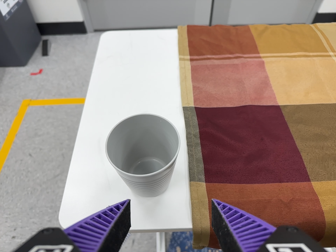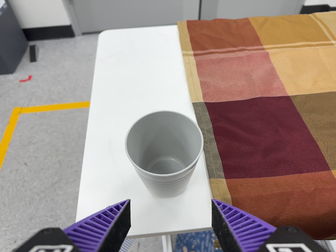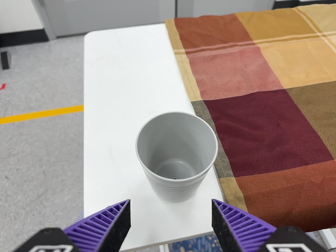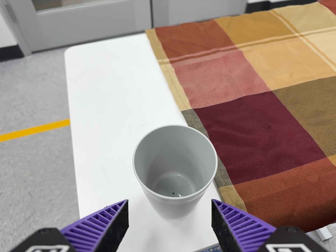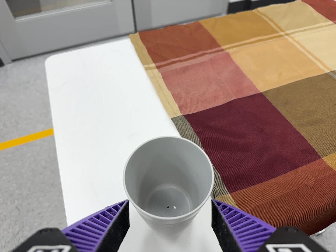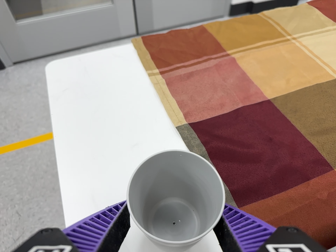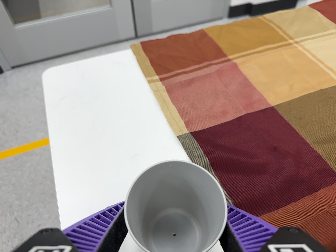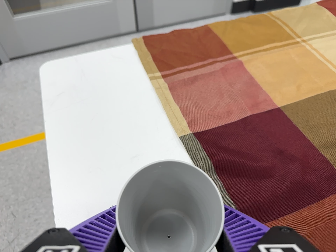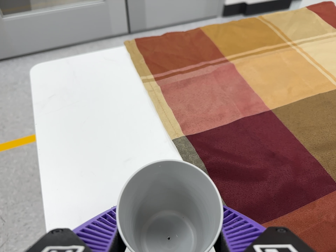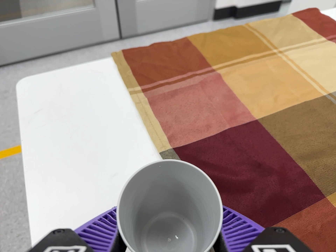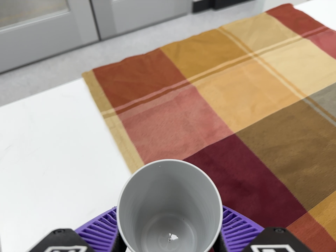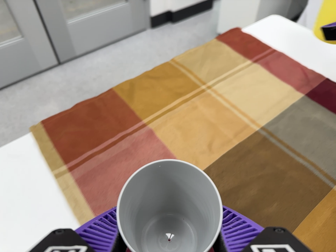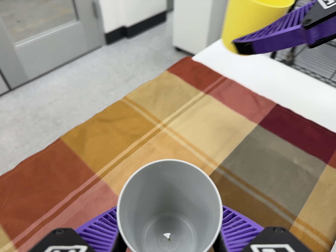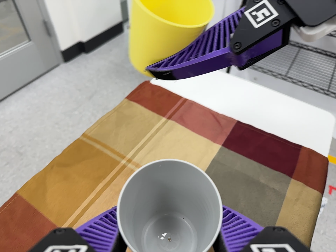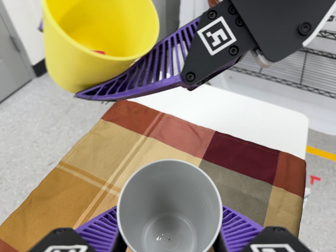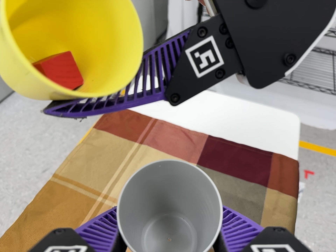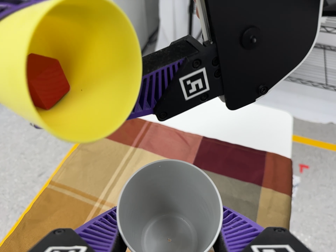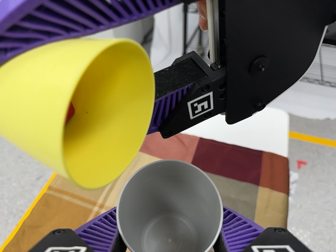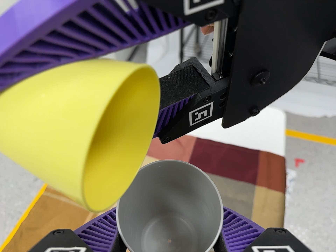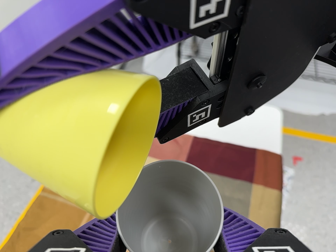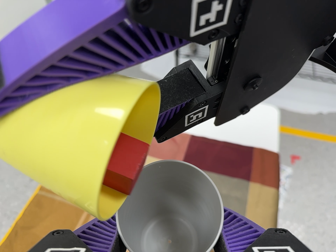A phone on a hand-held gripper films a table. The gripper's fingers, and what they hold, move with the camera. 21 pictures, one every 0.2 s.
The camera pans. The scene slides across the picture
to the left.
The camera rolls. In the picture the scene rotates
counterclockwise.
0.0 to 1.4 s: The camera pans to its right by about 15 degrees. It travels to its left, forward and toward the top of its view, about 12 cm. It rolls about its line of sight by about 15 degrees, and the scene rotates counterclockwise.
1.4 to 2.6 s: The scene slides to the left, as the camera pans about 25 degrees to its right. It travels toward the top of its view and to its right, about 24 cm, so close, fixed things drift downward. It rolls about its line of sight by about 25 degrees, and the scene rotates counterclockwise.
2.6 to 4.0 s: The camera travels toward the top of its view, about 7 cm, so close, fixed things drift downward. It rolls about its line of sight by about 15 degrees, and the scene rotates counterclockwise.
The film runs forward here.
